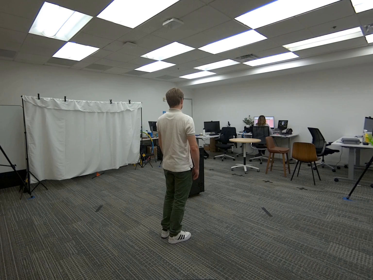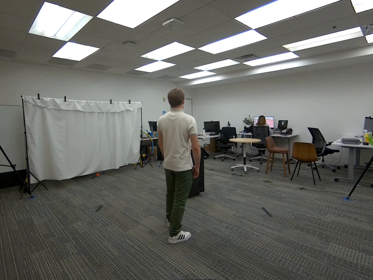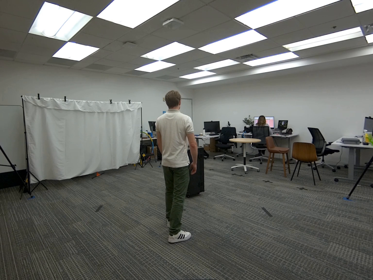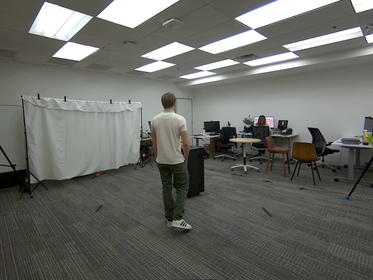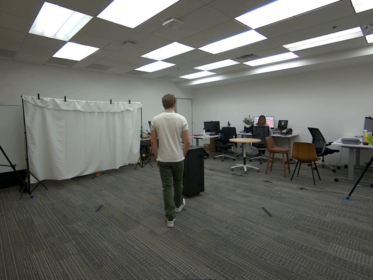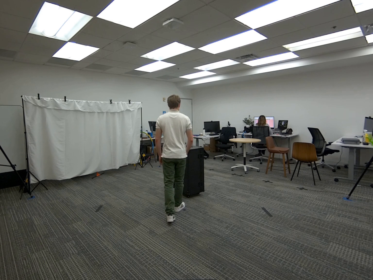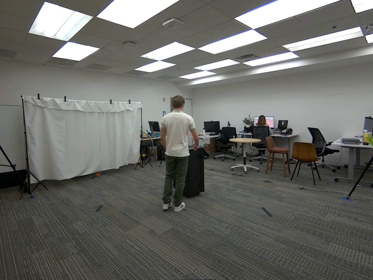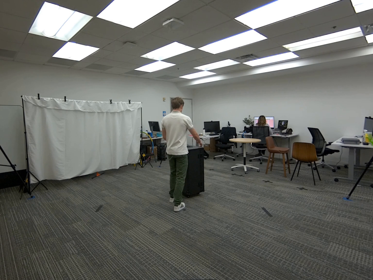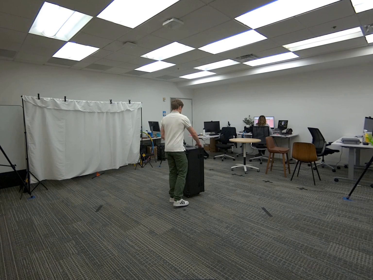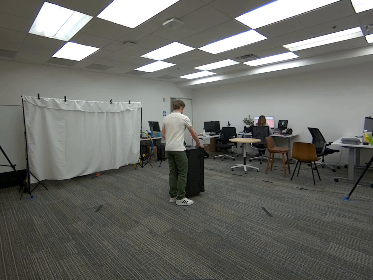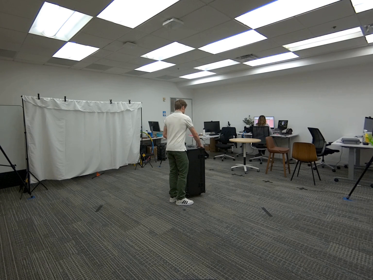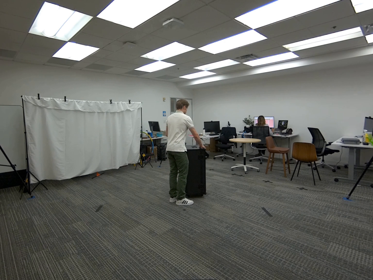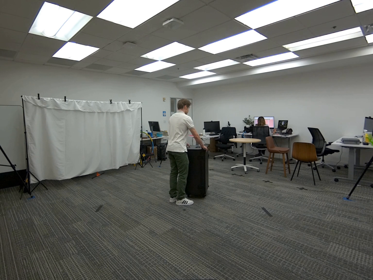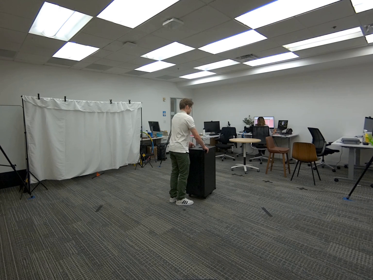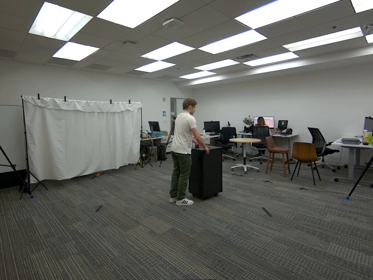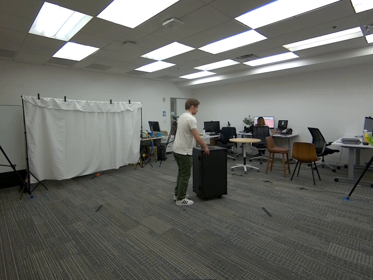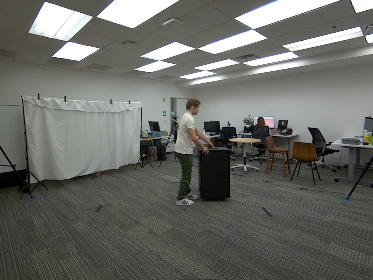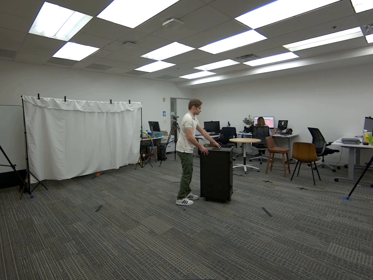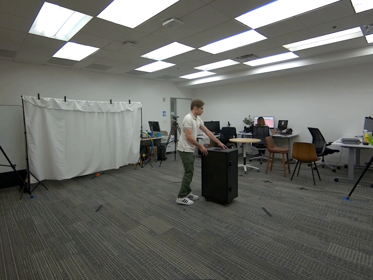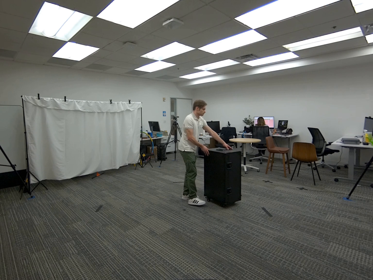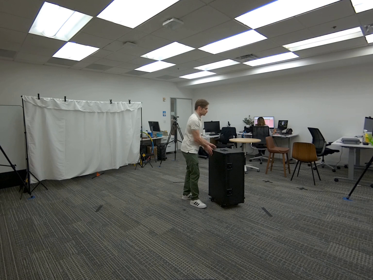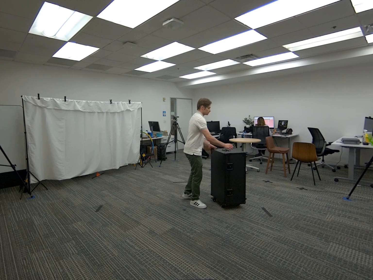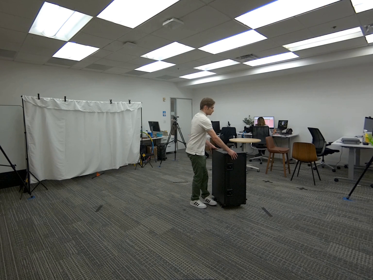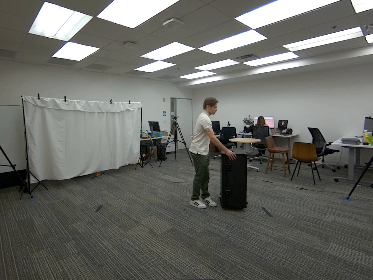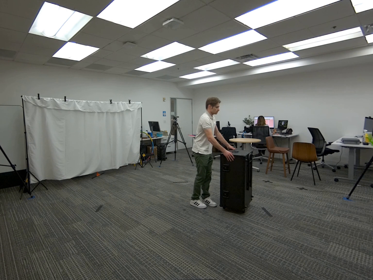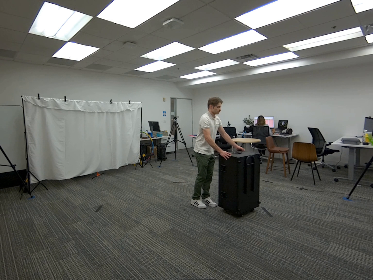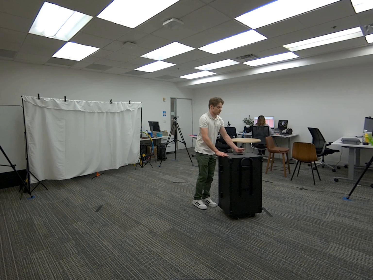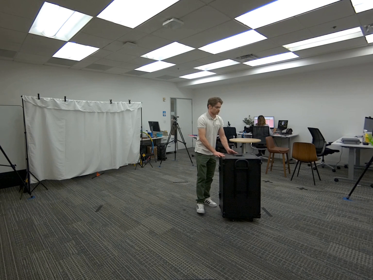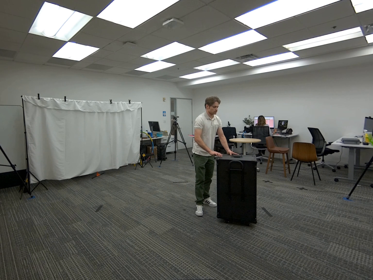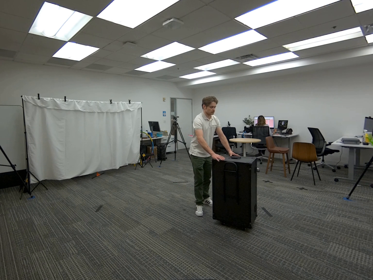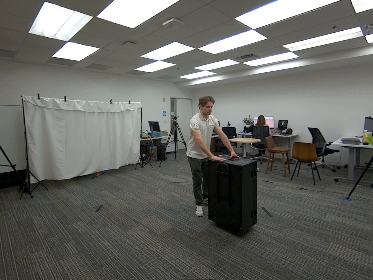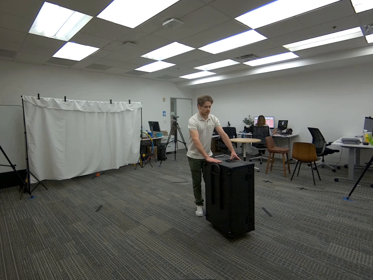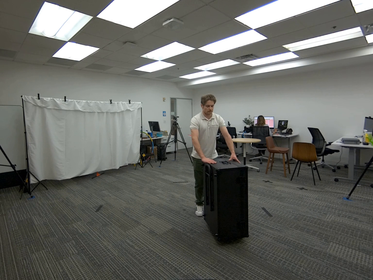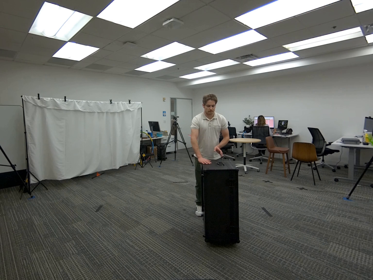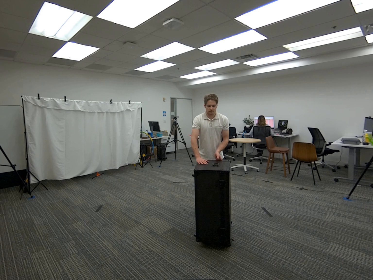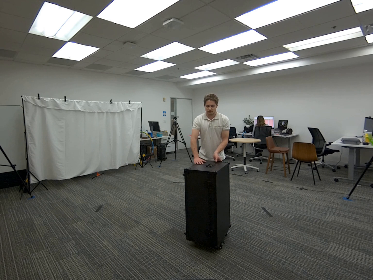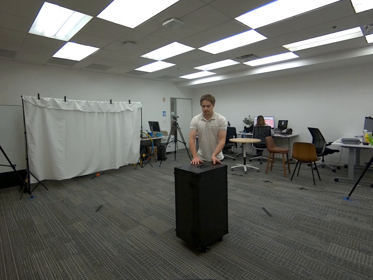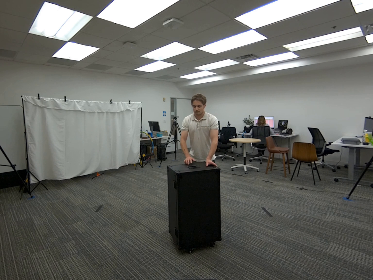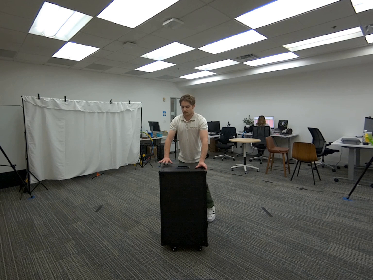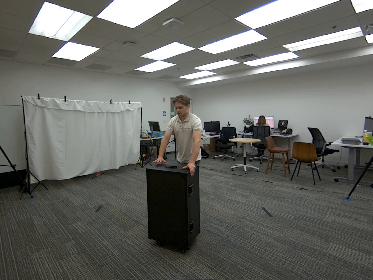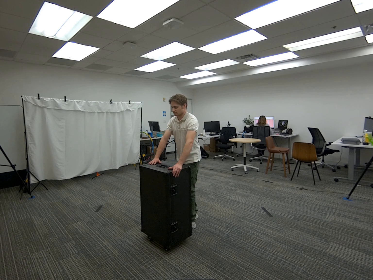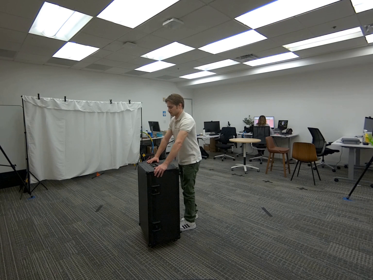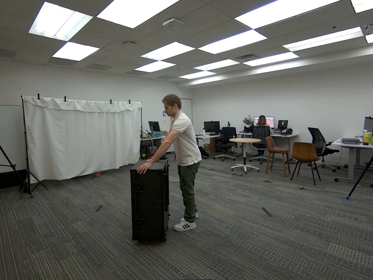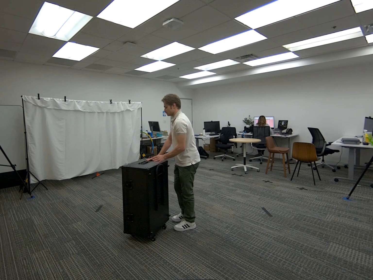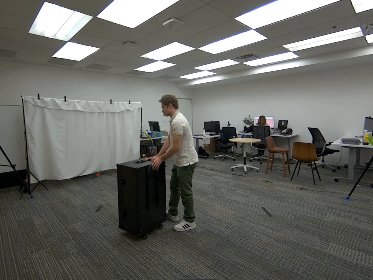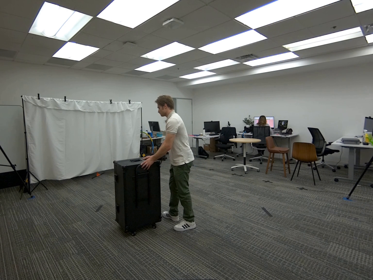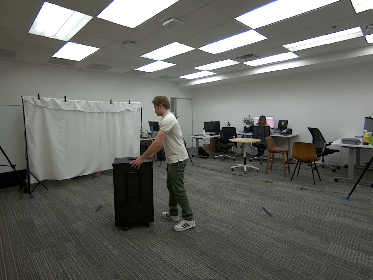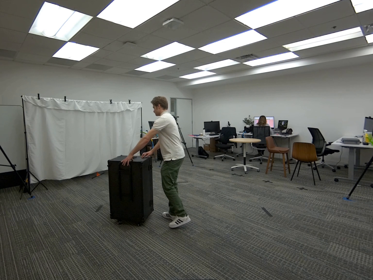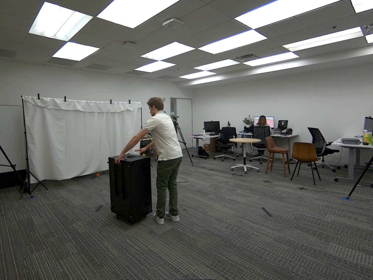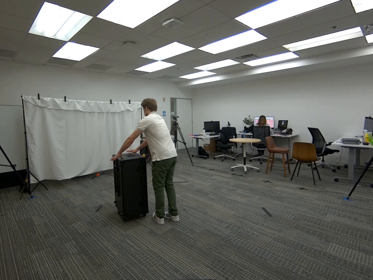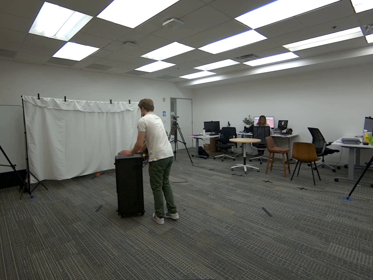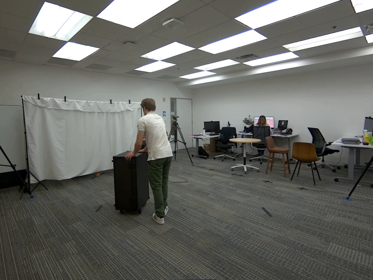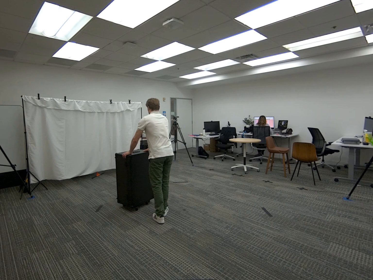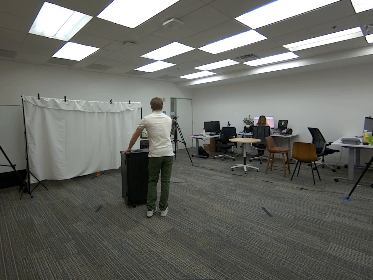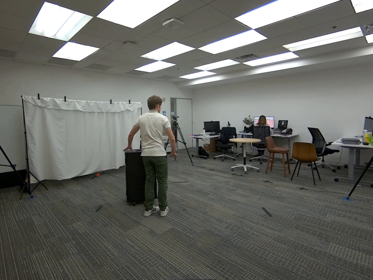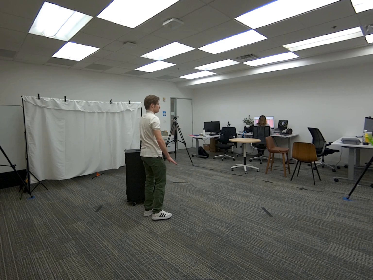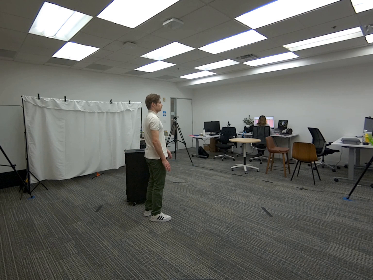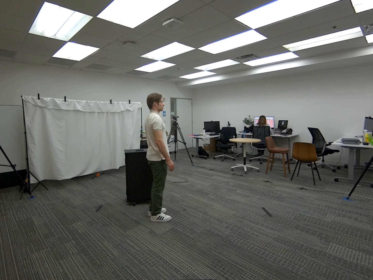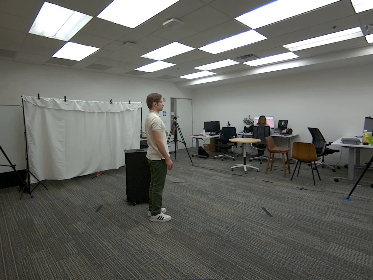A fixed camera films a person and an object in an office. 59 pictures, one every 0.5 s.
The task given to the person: Walk over to the big black box and rotate the box around the bounding area.
